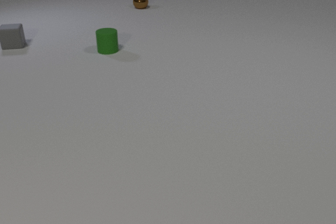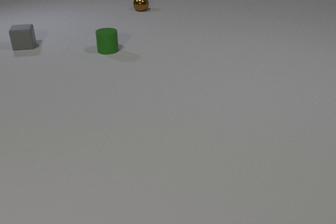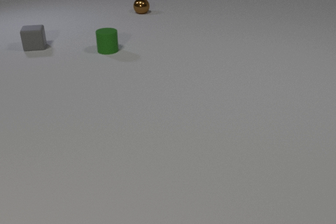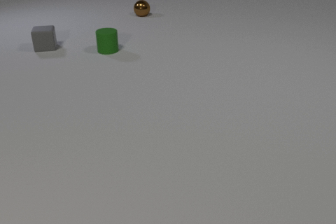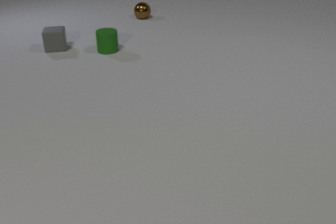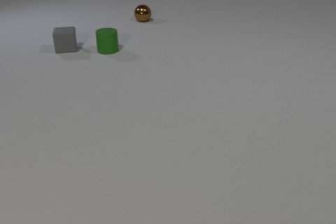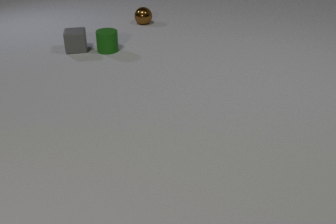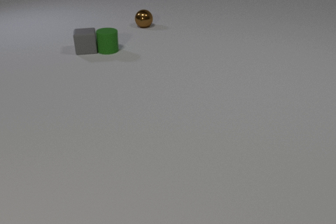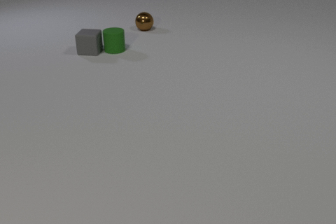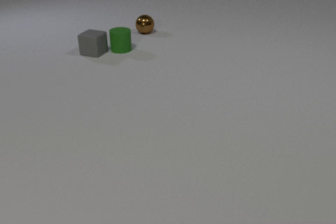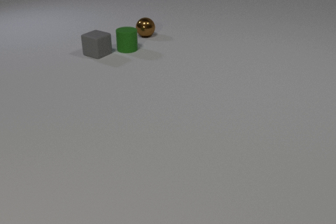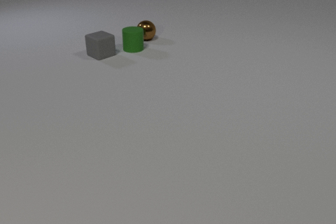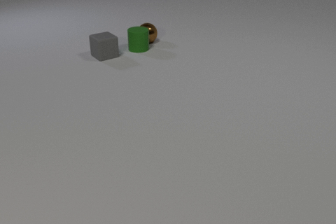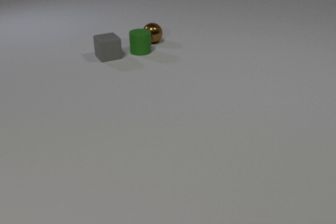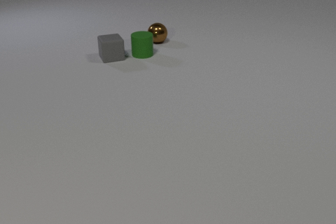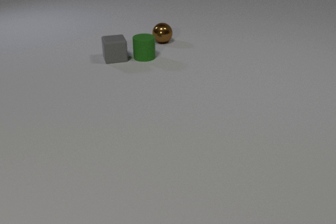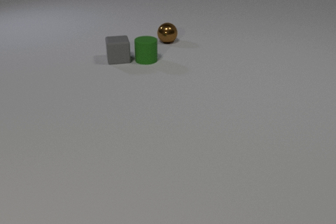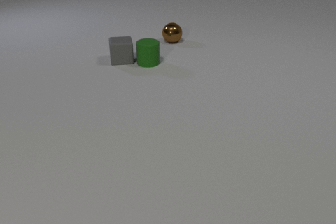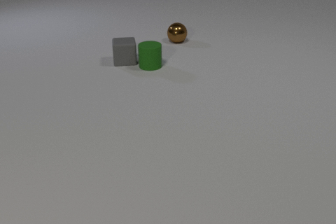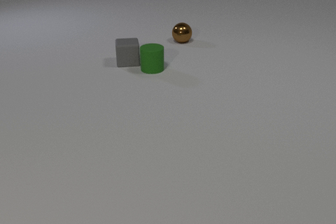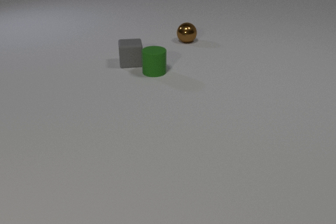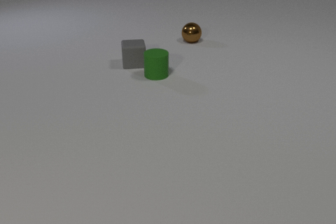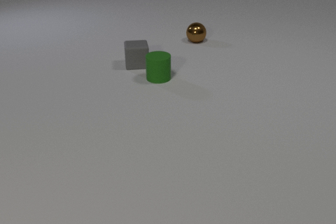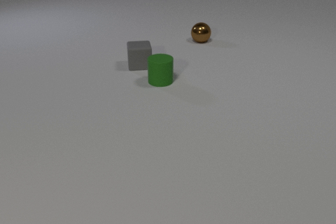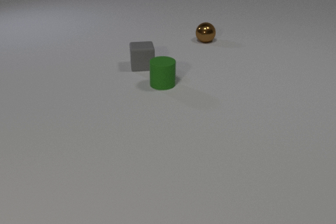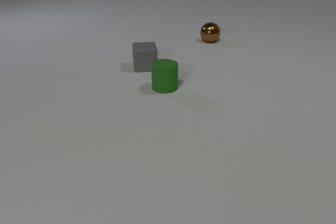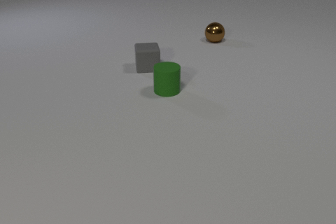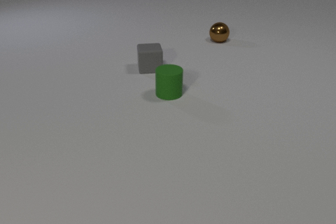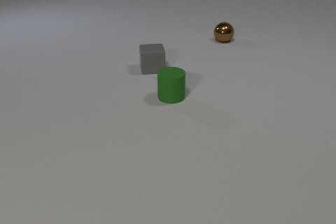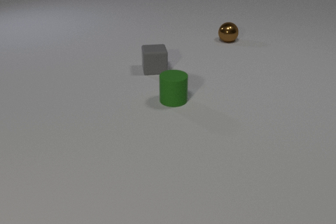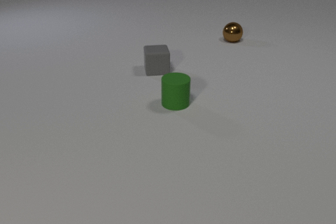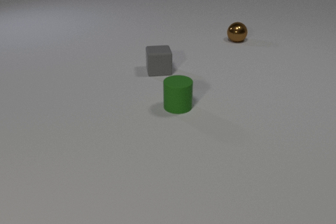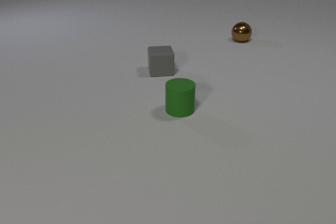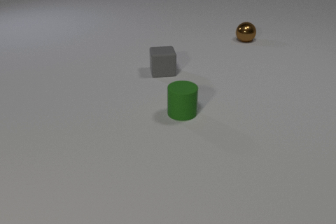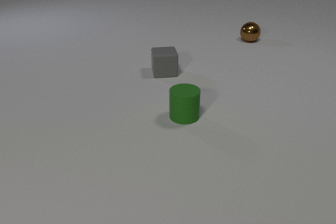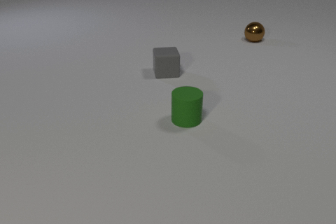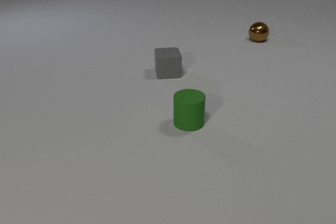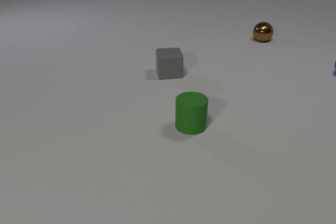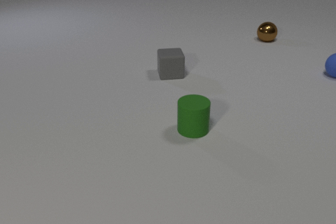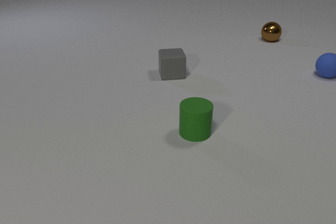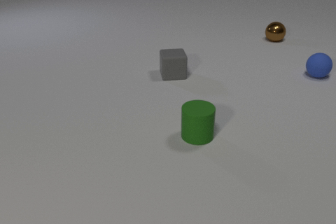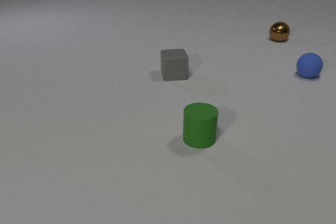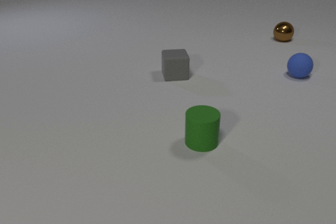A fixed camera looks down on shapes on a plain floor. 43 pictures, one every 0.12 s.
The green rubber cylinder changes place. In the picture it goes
toward the camera.
The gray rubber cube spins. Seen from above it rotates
clockwise.
0.00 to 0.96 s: The gray rubber cube slides to the right and toward the camera. The green rubber cylinder slides to the right. The brown metal sphere rolls toward the camera. The gray rubber cube and the green rubber cylinder collide.
0.96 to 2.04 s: The gray rubber cube slides to the right and toward the camera, spins clockwise seen from above by about 75 degrees, its near face sliding to the left. The green rubber cylinder slides toward the camera and to the right. The brown metal sphere rolls toward the camera and to the right. The green rubber cylinder and the brown metal sphere collide.
2.04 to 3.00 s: The gray rubber cube slides to the right and toward the camera. The green rubber cylinder slides toward the camera. The brown metal sphere rolls to the right.
3.00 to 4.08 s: The gray rubber cube slides to the right and toward the camera. The green rubber cylinder slides toward the camera. The brown metal sphere rolls to the right.
4.08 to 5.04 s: The gray rubber cube slides to the right and toward the camera. The green rubber cylinder slides toward the camera. The brown metal sphere rolls to the right. The blue rubber sphere comes in at the right edge, rolls to the left and toward the camera.
How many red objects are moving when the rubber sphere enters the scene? 0.
What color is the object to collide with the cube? green.
How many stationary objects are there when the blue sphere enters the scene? 0.
